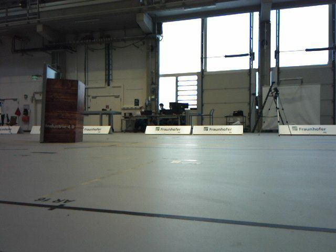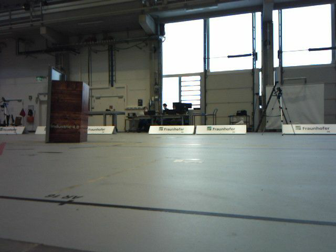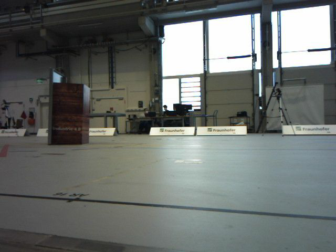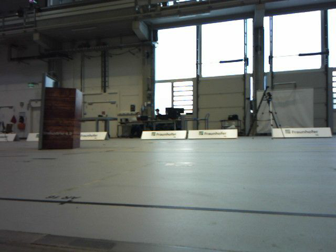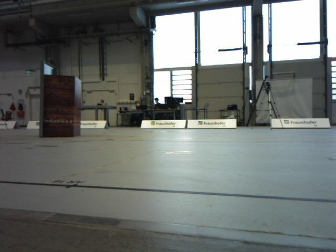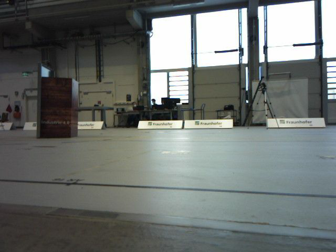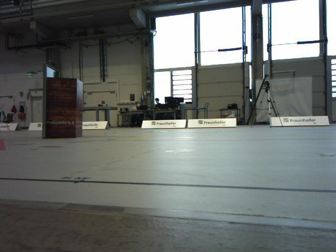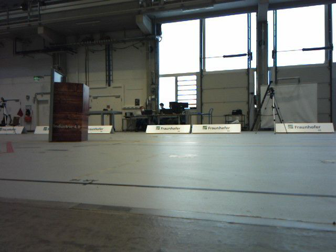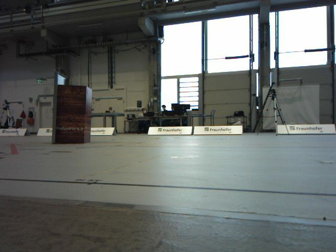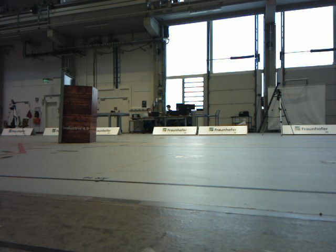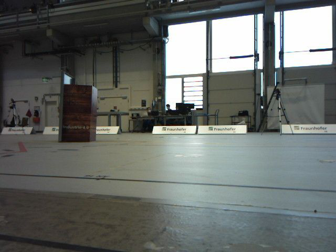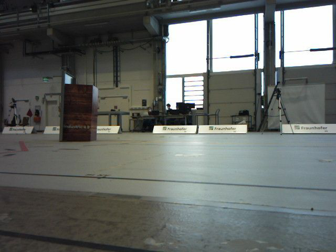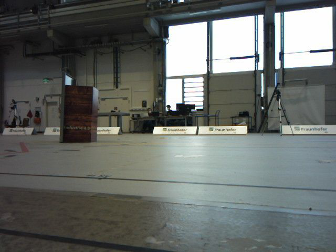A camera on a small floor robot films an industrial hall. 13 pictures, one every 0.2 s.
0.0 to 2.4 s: The camera travels backward, about 0.4 m, so what stands in front gets smaller.
The film runs backward here.
